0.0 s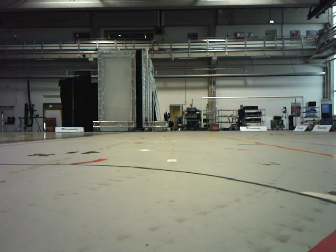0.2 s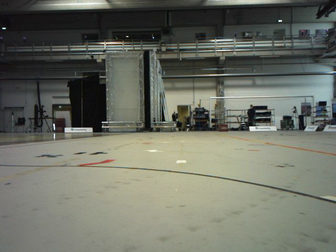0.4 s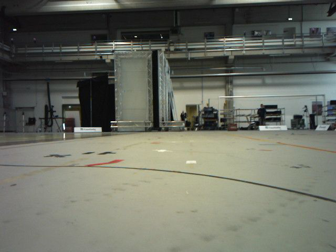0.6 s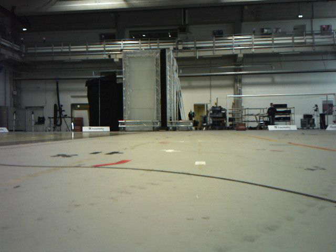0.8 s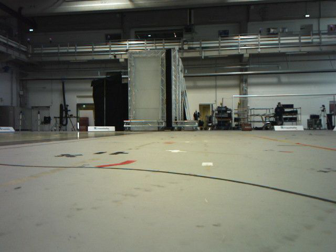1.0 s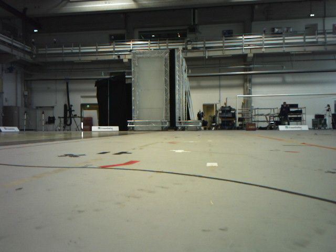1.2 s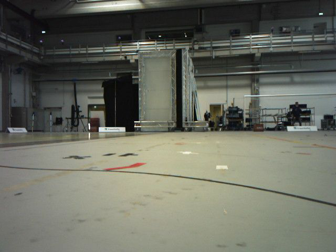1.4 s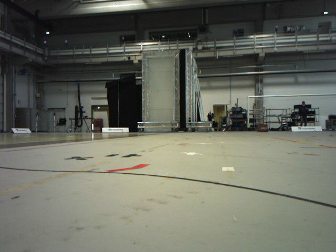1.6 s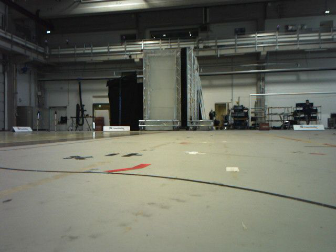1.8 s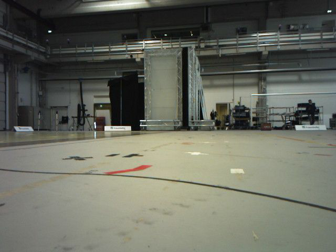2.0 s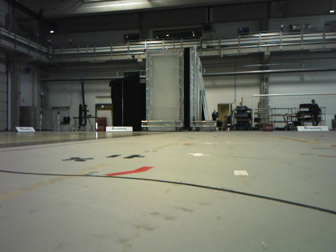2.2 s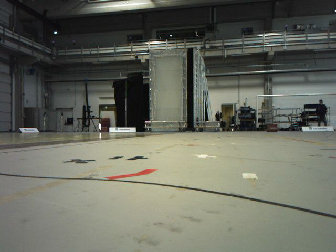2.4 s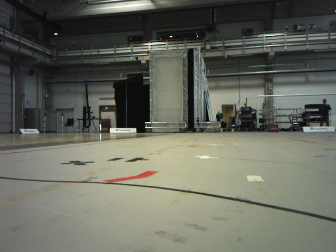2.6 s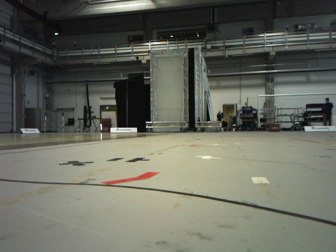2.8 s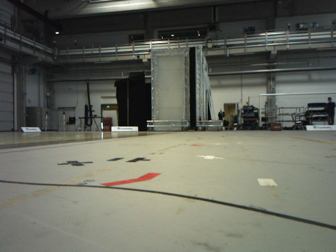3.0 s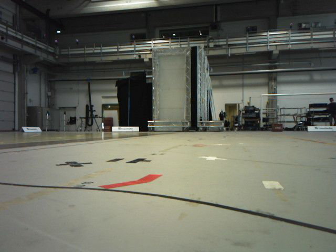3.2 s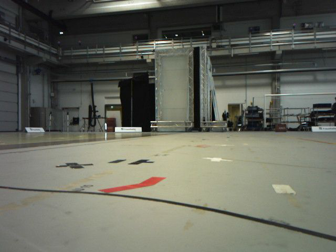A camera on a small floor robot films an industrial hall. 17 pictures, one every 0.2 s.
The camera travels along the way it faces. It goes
forward.
0.0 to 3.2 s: The camera pans to its left, which is counterclockwise from overhead, by about 10 degrees. It travels forward, about 0.6 m, so what stands in front looms larger.
The film runs forward here.
